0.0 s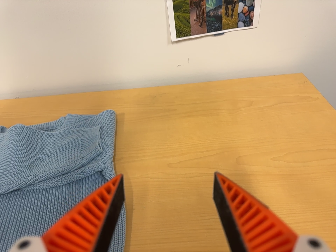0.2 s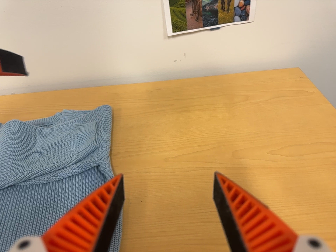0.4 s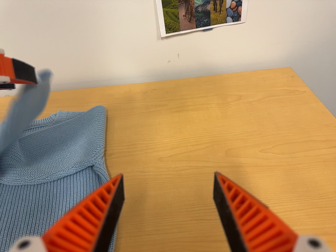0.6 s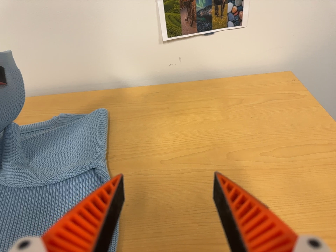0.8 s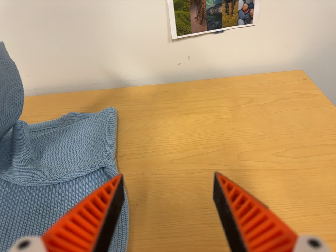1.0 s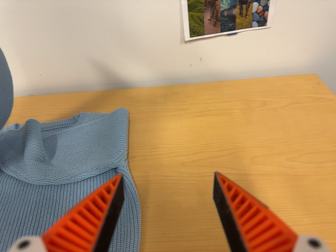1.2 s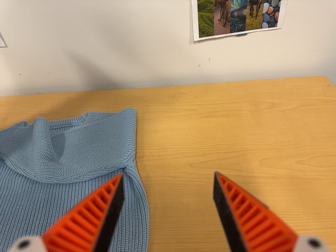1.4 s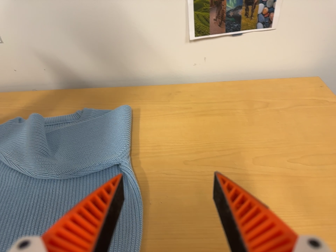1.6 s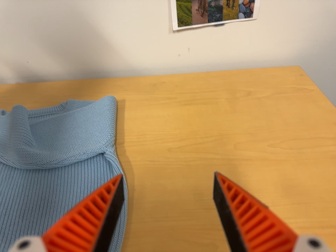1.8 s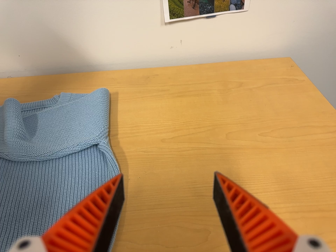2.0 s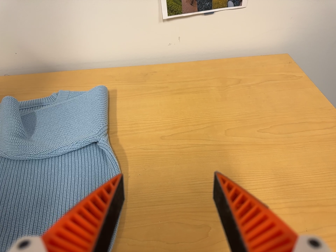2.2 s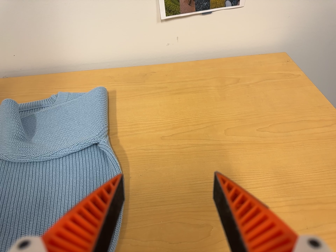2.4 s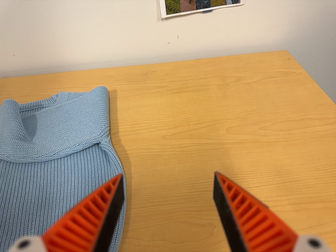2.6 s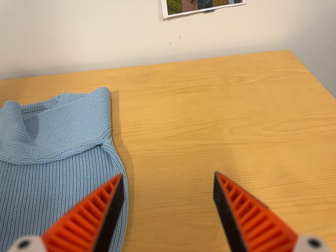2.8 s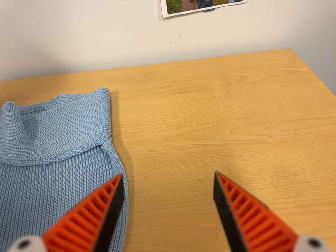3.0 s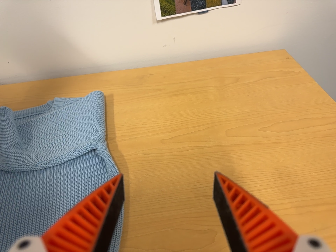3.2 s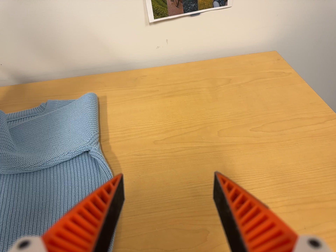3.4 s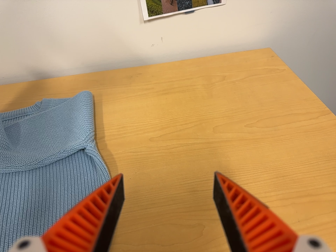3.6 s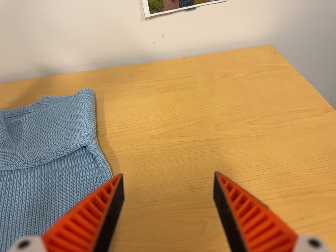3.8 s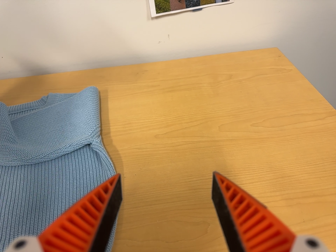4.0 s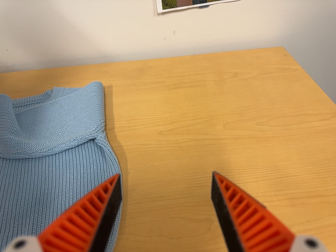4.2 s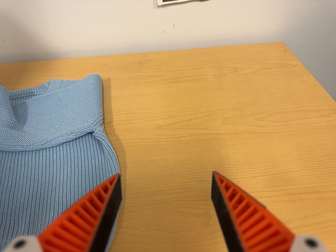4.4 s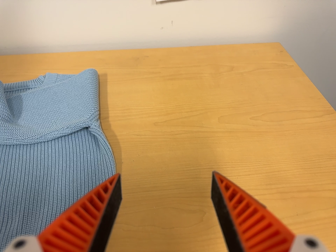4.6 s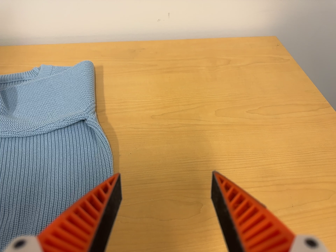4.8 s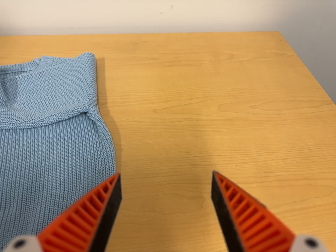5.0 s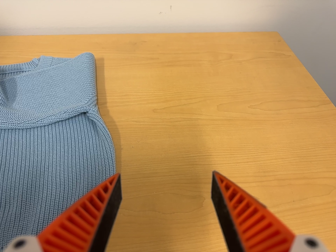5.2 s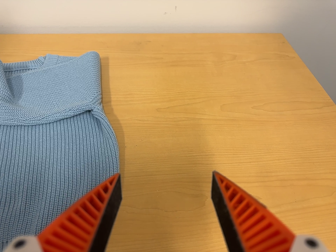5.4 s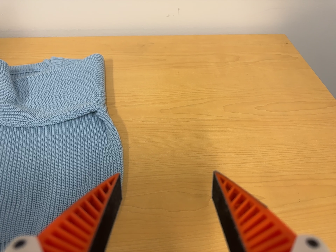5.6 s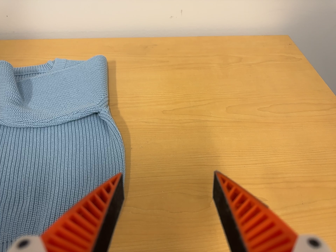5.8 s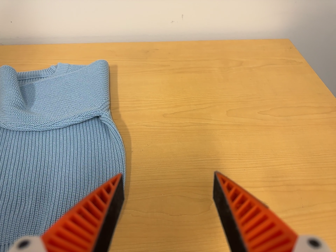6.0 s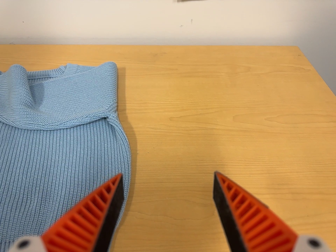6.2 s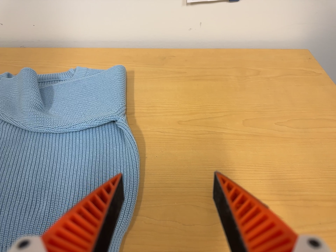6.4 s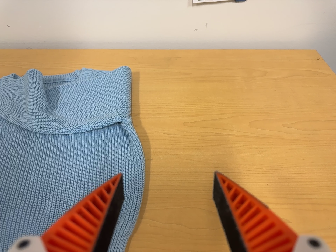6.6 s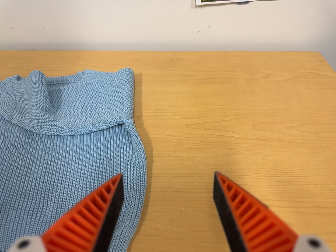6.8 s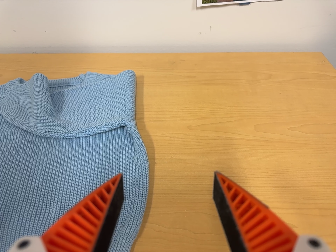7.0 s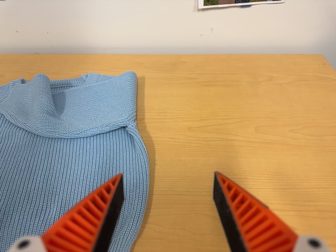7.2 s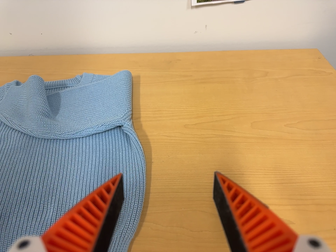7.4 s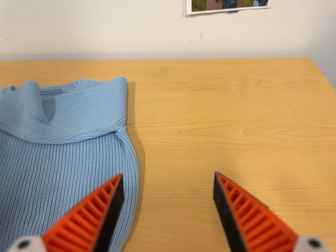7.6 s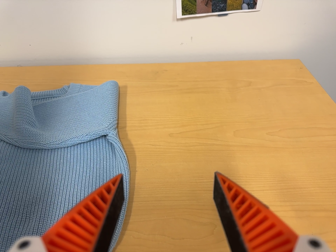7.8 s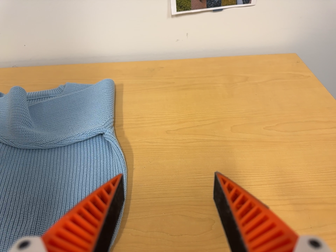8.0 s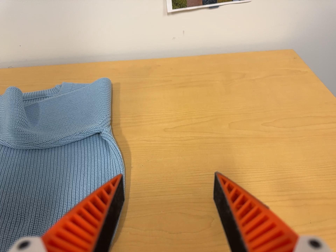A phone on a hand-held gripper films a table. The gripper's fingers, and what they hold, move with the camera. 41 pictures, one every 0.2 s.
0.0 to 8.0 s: The camera travels toward the bottom of its view, about 5 cm, so close, fixed things drift upward.
The film runs backward here.
